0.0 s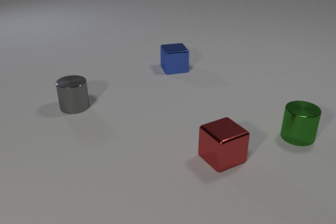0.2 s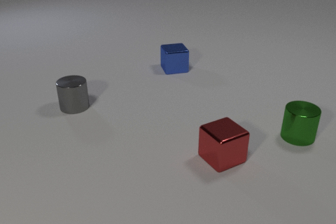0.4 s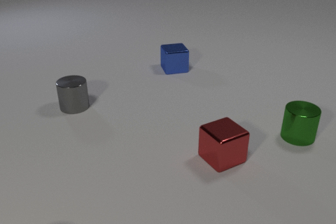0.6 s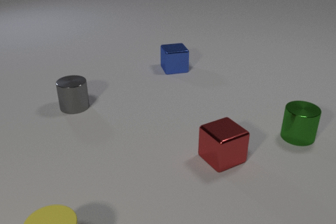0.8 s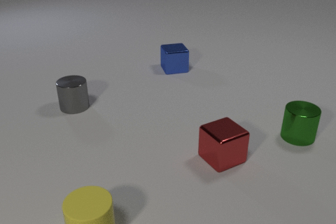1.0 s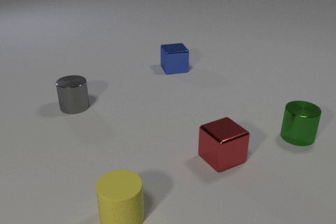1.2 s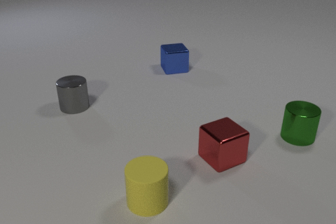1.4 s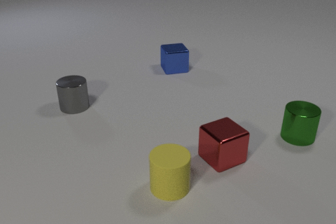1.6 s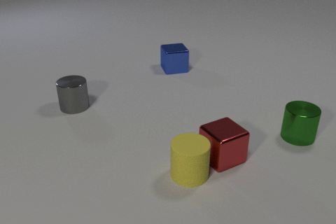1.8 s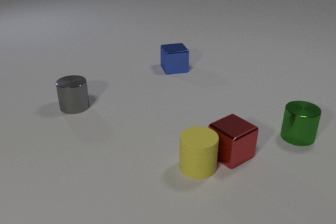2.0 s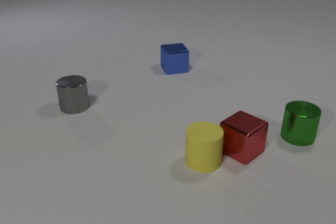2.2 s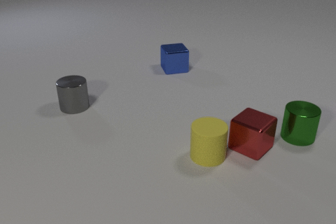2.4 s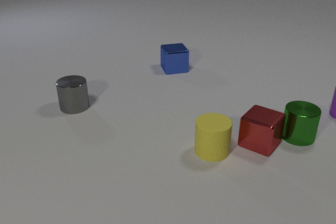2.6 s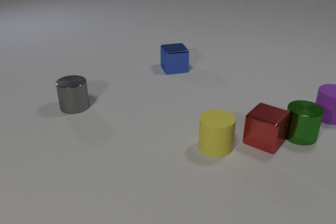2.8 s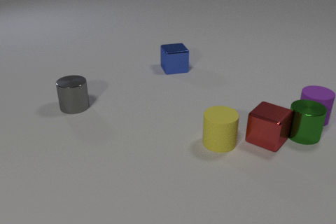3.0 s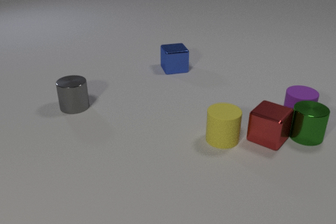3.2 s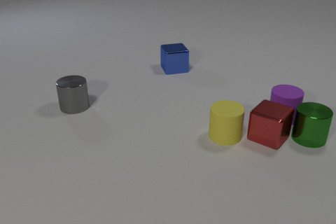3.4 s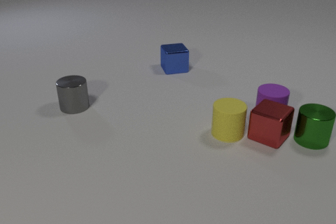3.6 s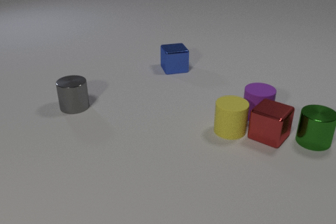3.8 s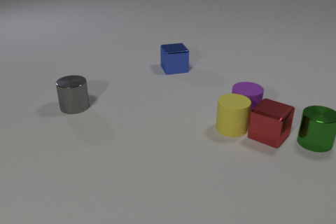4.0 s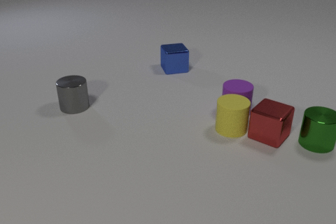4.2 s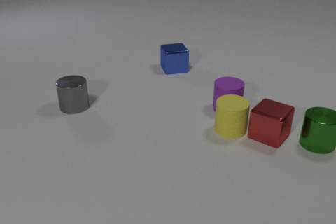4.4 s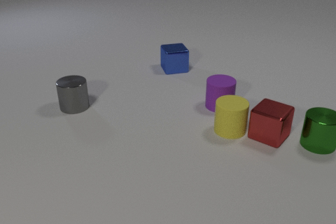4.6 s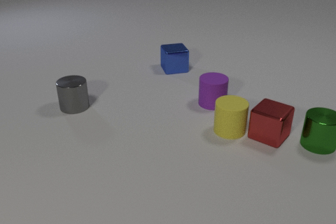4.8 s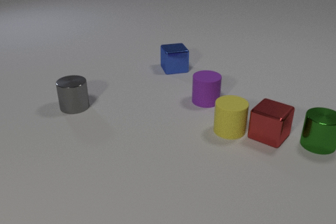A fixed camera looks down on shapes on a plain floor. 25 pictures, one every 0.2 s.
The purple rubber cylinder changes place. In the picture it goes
to the left.
0.0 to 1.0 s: The yellow rubber cylinder comes in at the bottom edge, slides to the right and away from the camera.
1.0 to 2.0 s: The yellow rubber cylinder slides away from the camera and to the right. The red metal cube slides to the right and away from the camera. The yellow rubber cylinder and the red metal cube collide.
2.0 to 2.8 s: The yellow rubber cylinder slides away from the camera and to the right. The red metal cube slides away from the camera and to the right. The purple rubber cylinder comes in at the right edge, slides to the left and toward the camera. The red metal cube and the green metal cylinder collide.
2.8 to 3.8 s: The yellow rubber cylinder slides away from the camera and to the right. The red metal cube slides away from the camera. The green metal cylinder slides to the right and toward the camera. The purple rubber cylinder slides to the left. The green metal cylinder and the purple rubber cylinder collide. The yellow rubber cylinder and the purple rubber cylinder collide.
3.8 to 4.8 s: The purple rubber cylinder slides to the left and away from the camera.
How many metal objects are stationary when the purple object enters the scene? 3.
How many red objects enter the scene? 0.
What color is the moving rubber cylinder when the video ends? purple.
